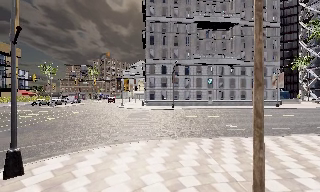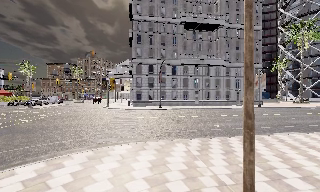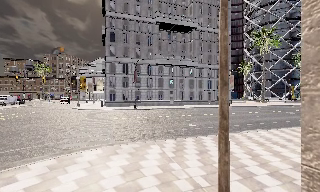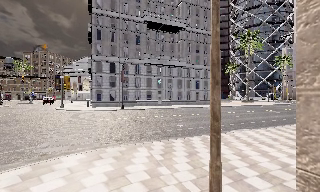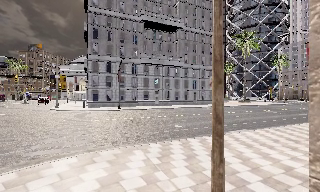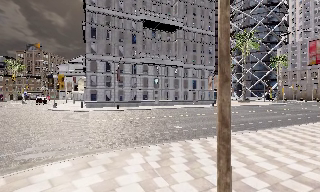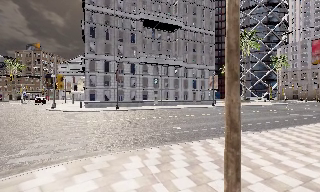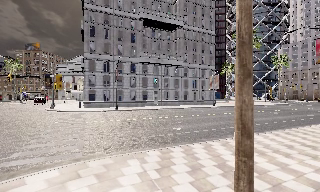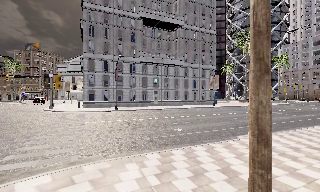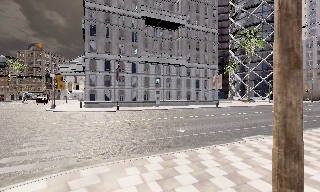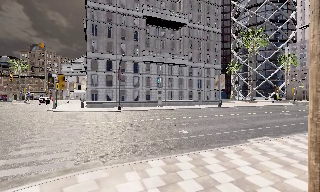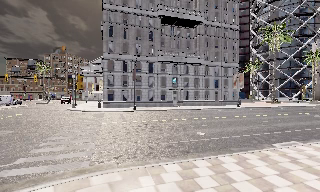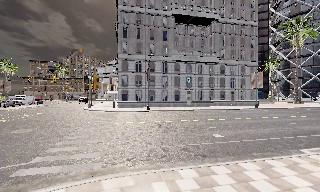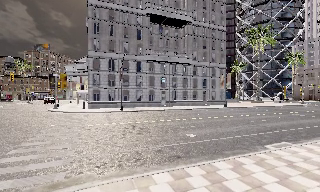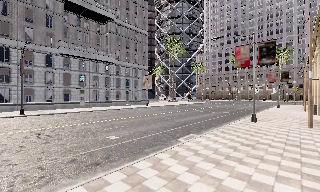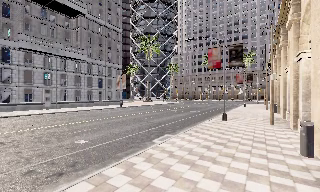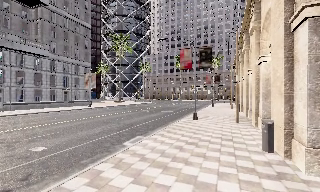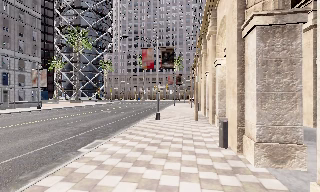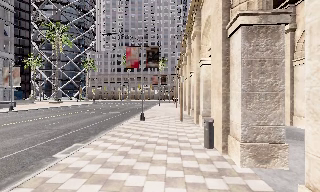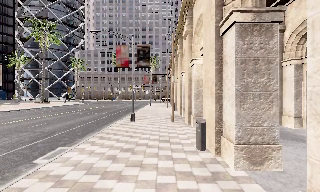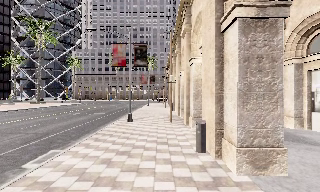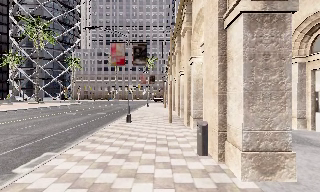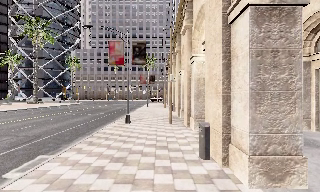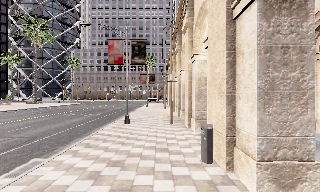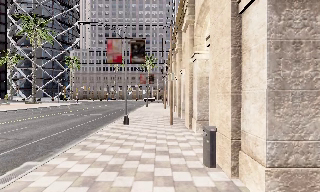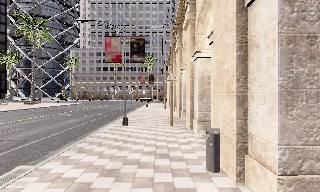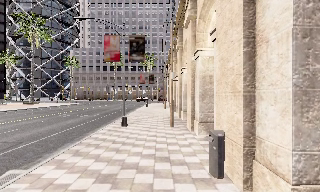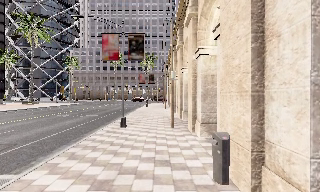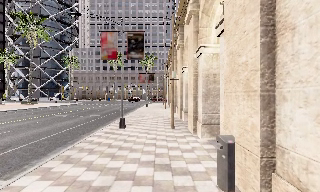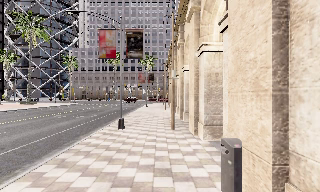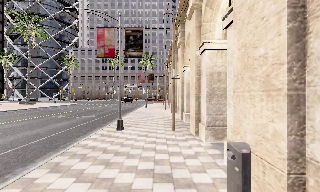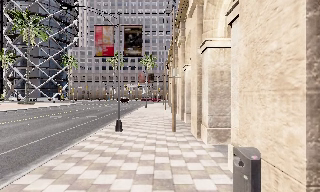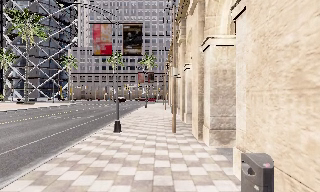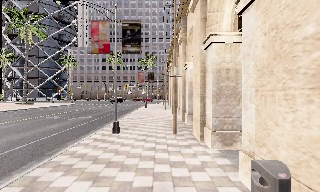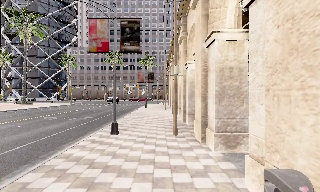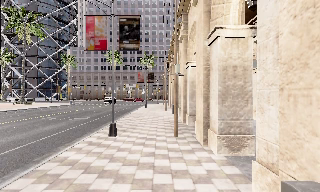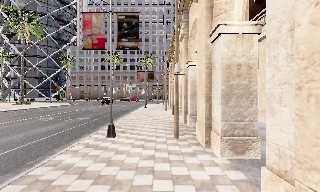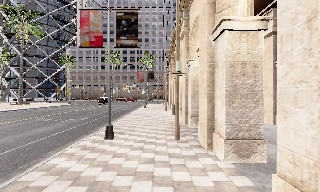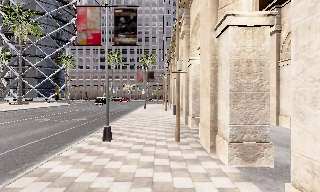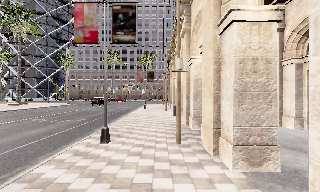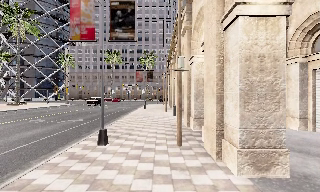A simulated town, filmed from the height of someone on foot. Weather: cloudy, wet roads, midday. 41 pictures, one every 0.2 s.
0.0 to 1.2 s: The camera swings to its right by about 20 degrees, and the scene slides to the left. It travels forward, about 2 m, so what stands in front looms larger.
1.2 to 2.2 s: The camera travels forward, about 1.5 m, so what stands in front looms larger.
2.2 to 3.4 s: The camera pans to its right, which is clockwise from overhead, by about 65 degrees. It travels forward, about 2 m.
3.4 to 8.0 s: The camera travels forward, about 7 m, so what stands in front looms larger.
The film runs forward here.
